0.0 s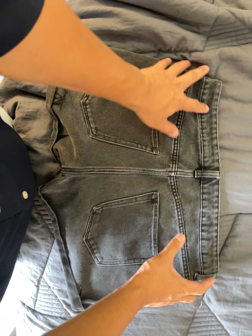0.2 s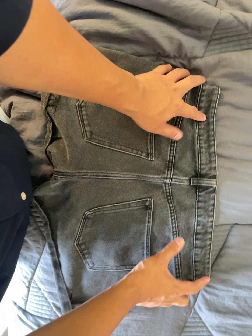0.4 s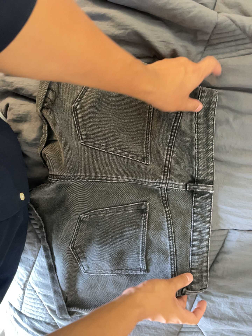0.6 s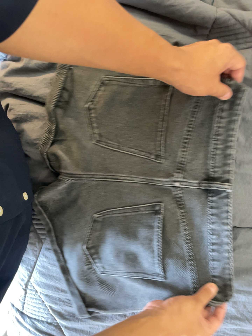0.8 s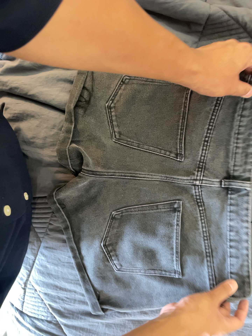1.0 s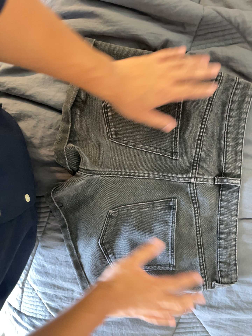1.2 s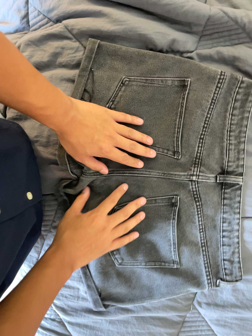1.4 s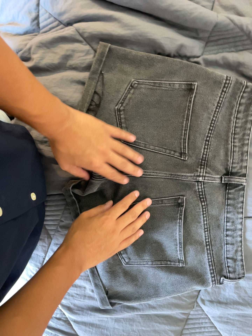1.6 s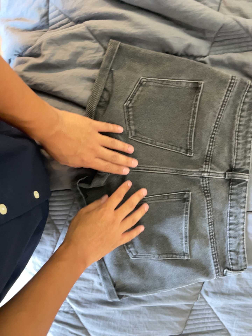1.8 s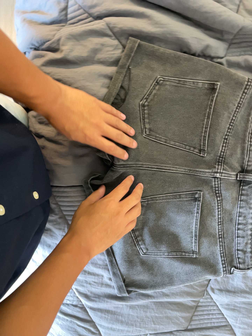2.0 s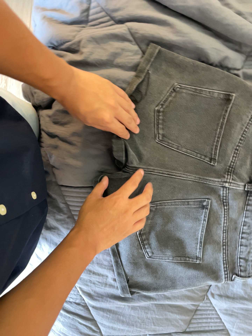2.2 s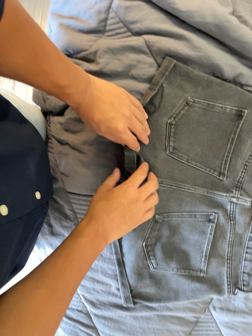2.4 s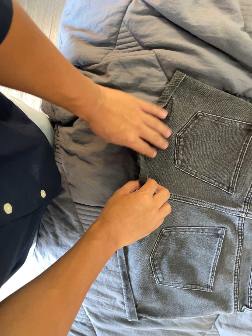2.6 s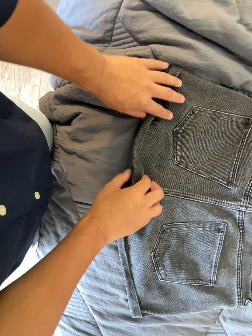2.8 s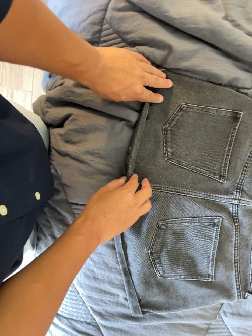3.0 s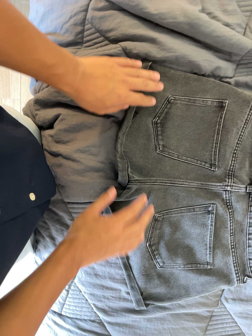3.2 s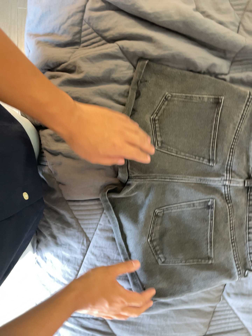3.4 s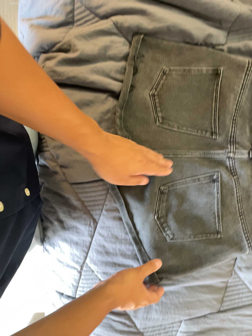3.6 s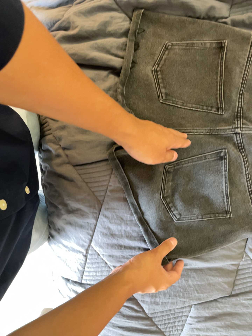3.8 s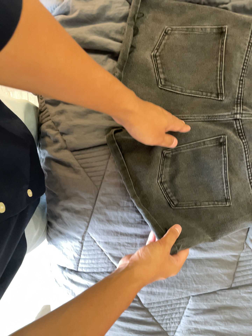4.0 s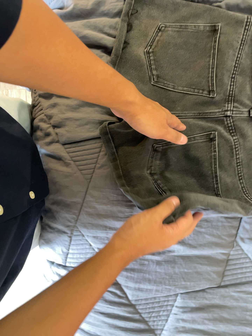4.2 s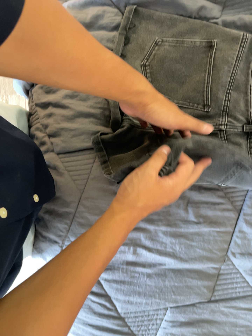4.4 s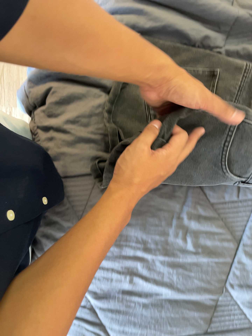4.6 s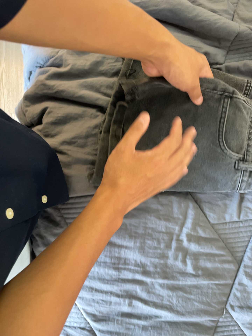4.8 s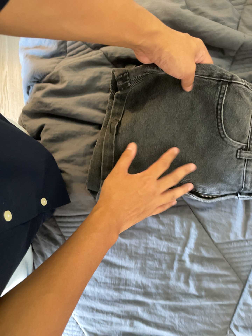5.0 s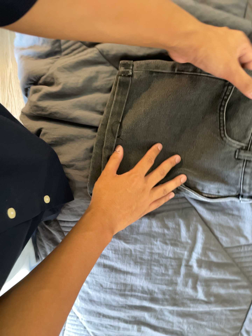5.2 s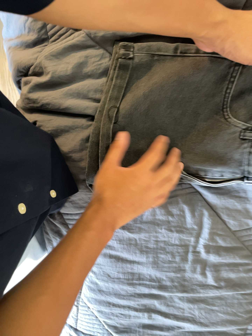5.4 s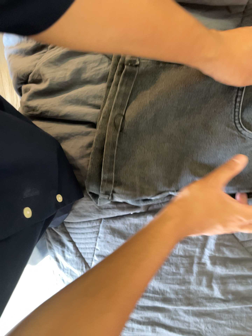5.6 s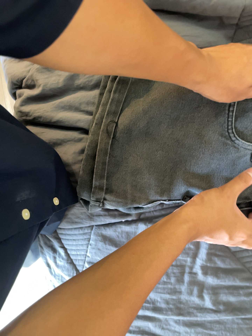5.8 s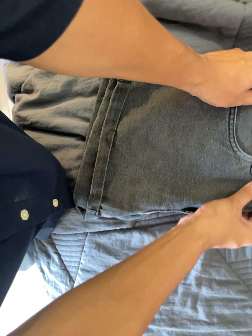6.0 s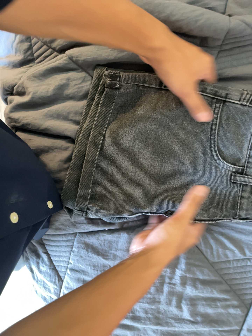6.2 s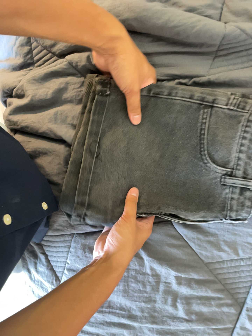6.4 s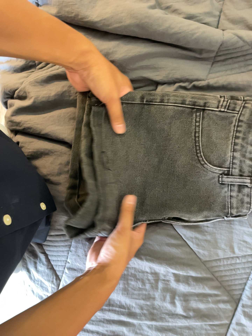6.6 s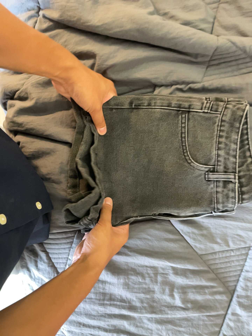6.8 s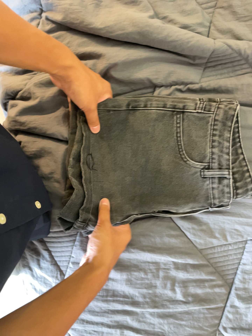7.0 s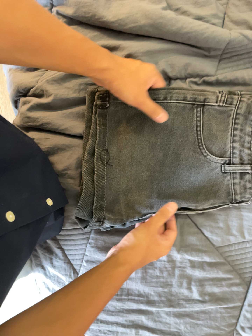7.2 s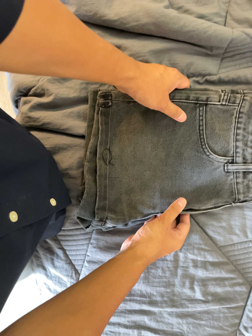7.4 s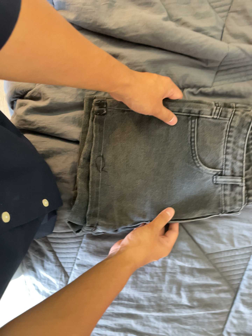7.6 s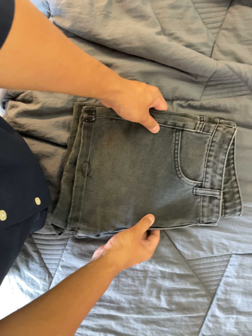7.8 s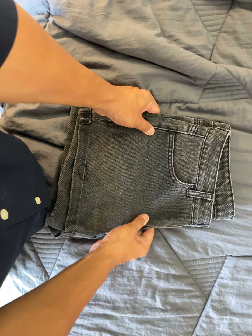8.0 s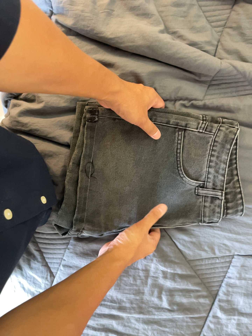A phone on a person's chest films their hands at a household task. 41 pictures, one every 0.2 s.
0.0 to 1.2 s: The camera shifts only a little, or ends up much as it began.
1.2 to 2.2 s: The camera travels to its left, about 16 cm. It rolls about its line of sight by about 10 degrees, and the scene rotates clockwise.
2.2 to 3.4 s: The camera travels toward the bottom of its view, about 8 cm. It rolls about its line of sight by about 15 degrees, and the scene rotates counterclockwise.
3.4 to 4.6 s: The camera travels to its right, about 9 cm.
4.6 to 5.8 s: The camera pans to its left by about 10 degrees. It travels to its right, toward the top of its view and forward, about 18 cm.
5.8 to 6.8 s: The camera pans to its right by about 10 degrees. It travels backward and to its left, about 10 cm, so what stands in front gets smaller.
6.8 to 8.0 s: The camera shifts only a little, or ends up much as it began.
The film runs forward here.
